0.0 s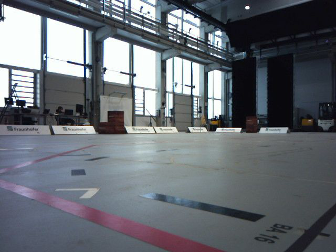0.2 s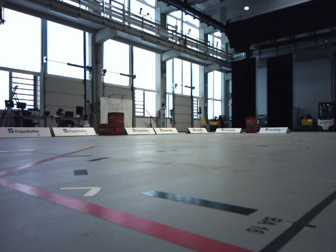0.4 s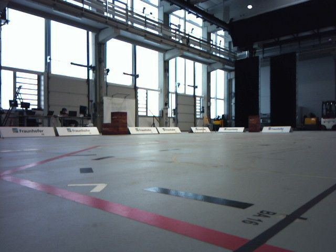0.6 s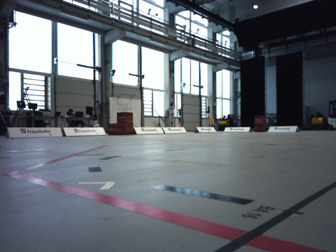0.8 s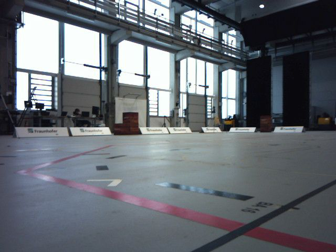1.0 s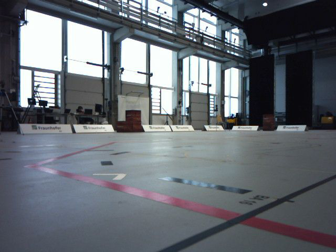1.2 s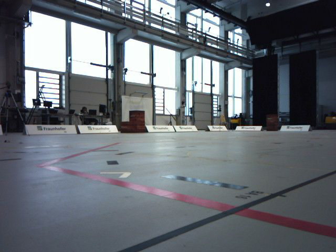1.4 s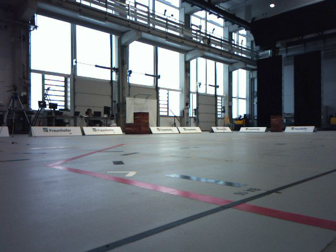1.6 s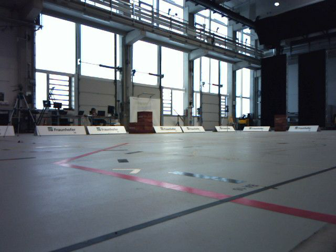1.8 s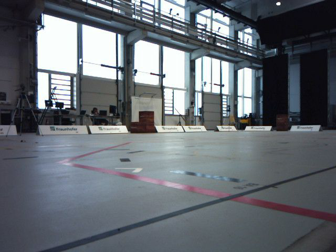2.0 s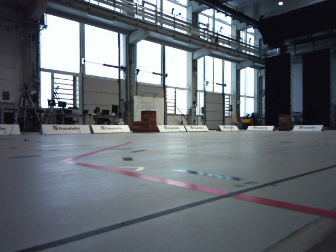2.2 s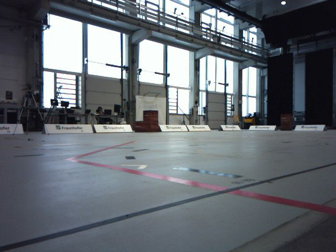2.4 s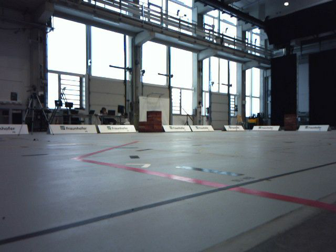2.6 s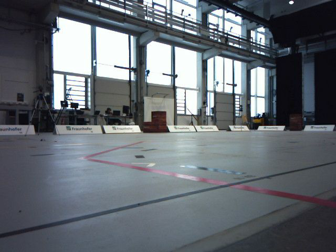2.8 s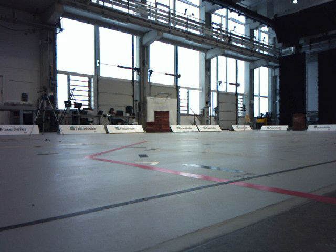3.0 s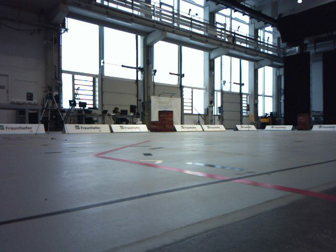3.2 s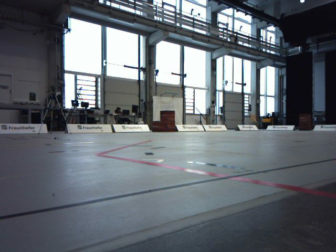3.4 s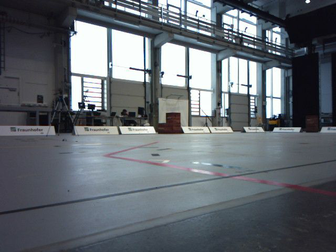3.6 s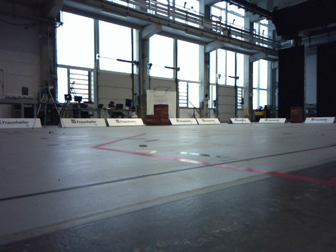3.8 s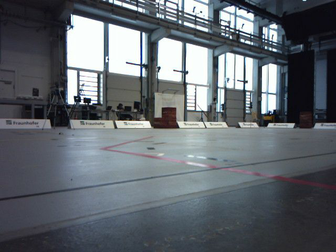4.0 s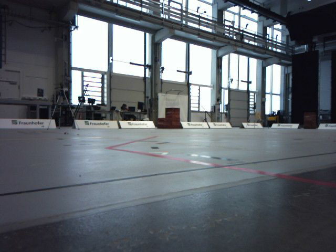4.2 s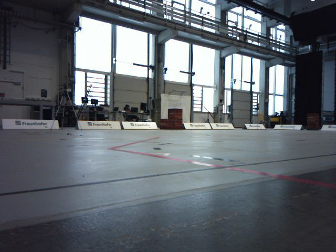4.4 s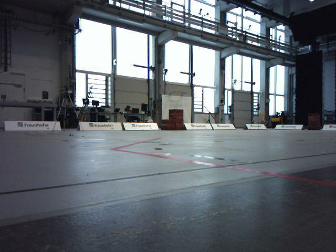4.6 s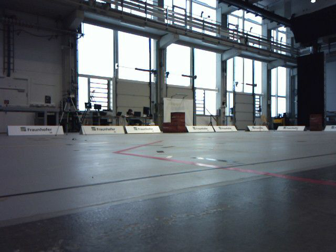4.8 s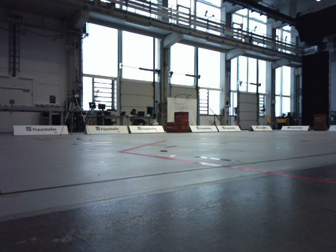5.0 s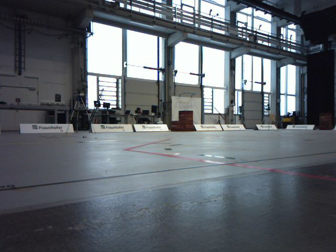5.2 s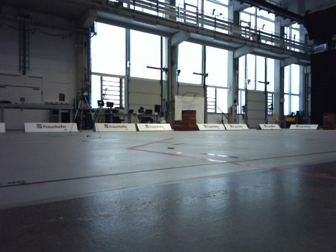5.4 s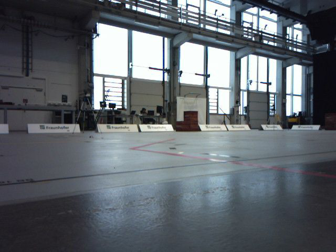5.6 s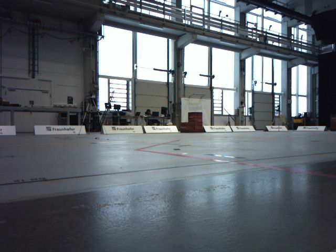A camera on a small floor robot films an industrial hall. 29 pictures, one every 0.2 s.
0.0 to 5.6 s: The camera pans to its left, which is counterclockwise from overhead, by about 15 degrees. It travels backward, about 1 m, so what stands in front gets smaller.
The film runs backward here.
